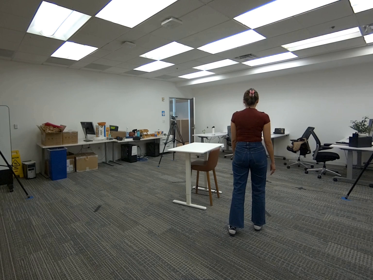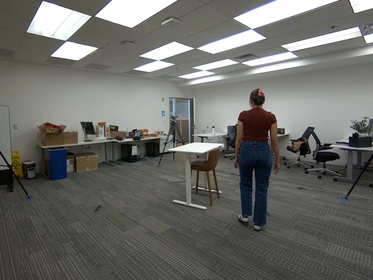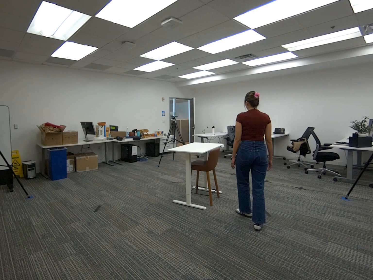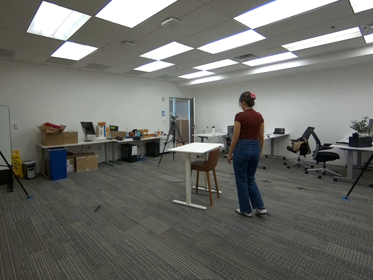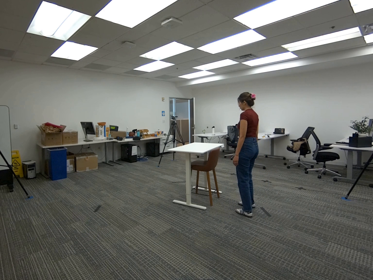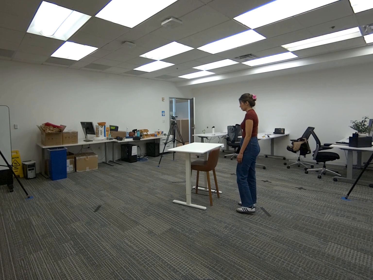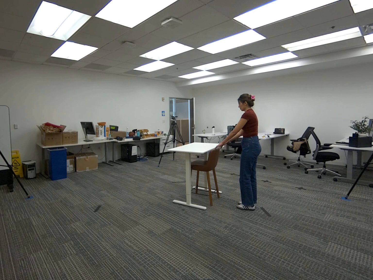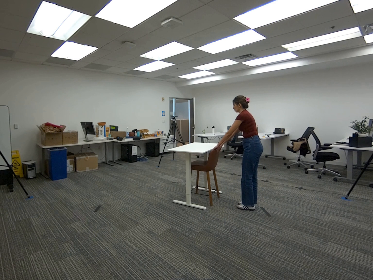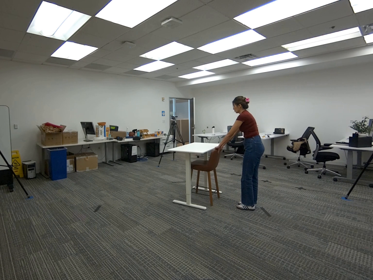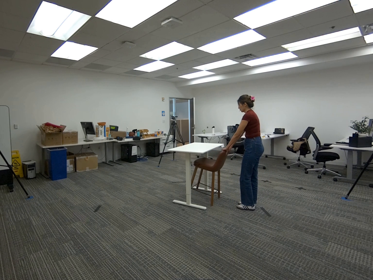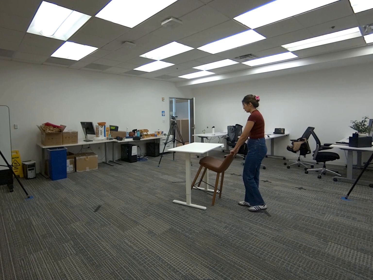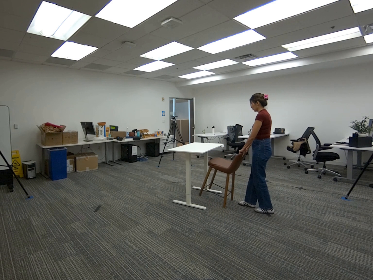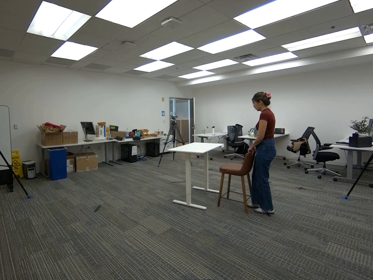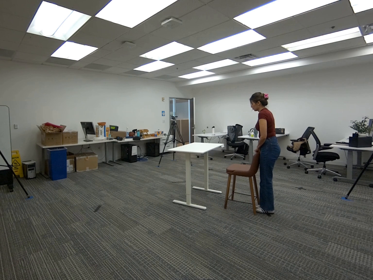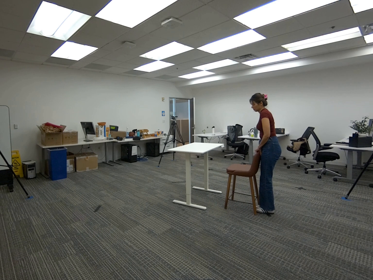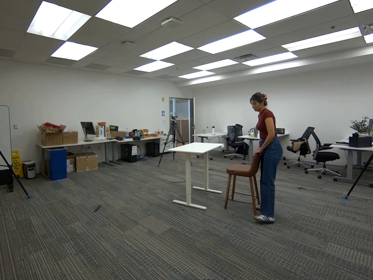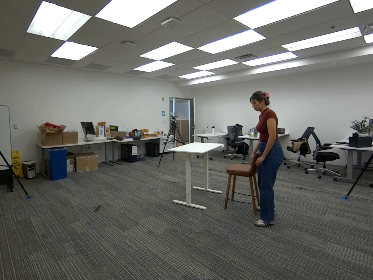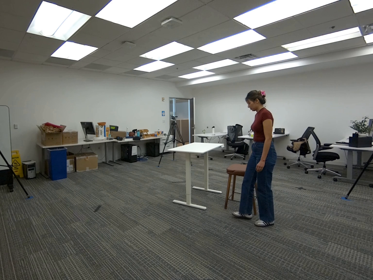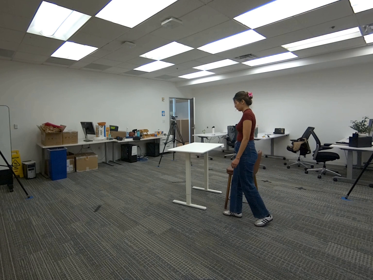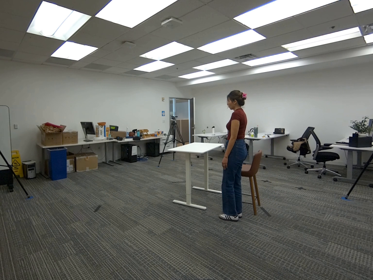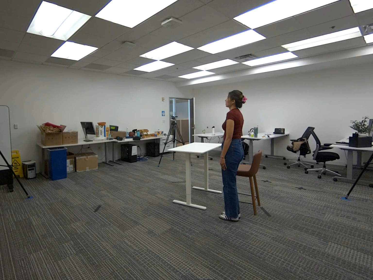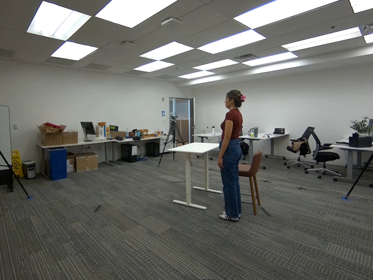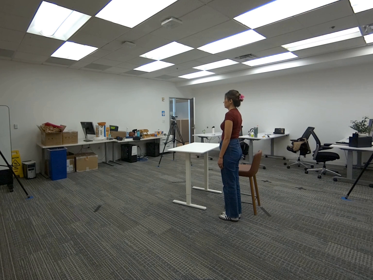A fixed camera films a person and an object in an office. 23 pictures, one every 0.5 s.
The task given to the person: Walk over to the tall bar stool and pull the tall bar stool away from the desk.
